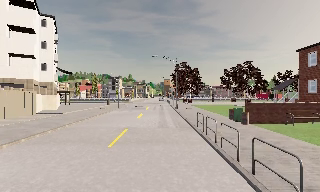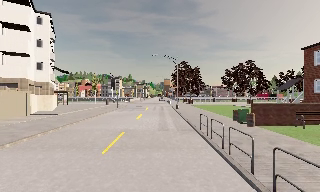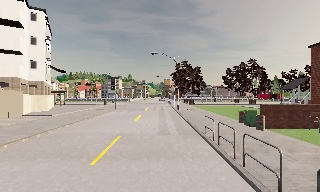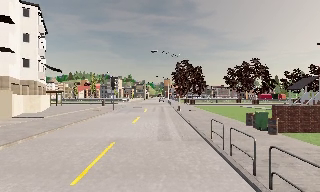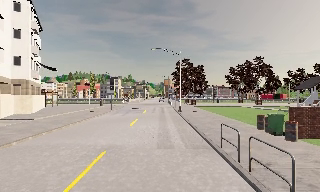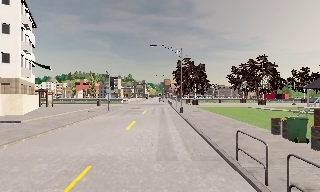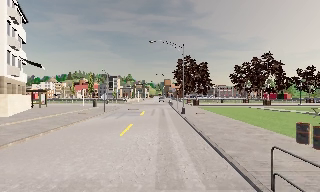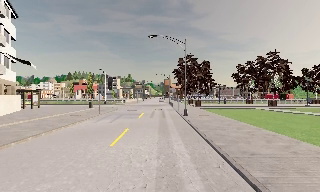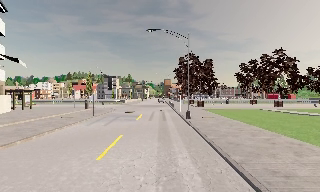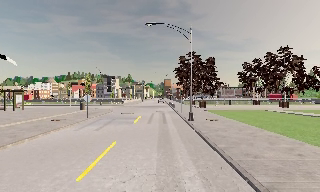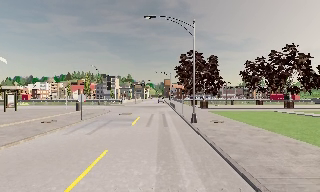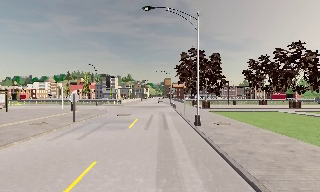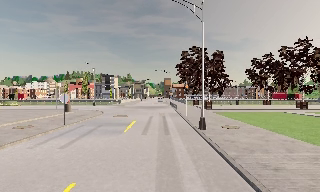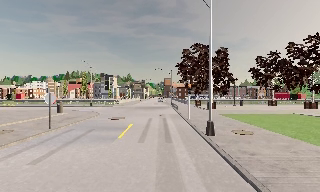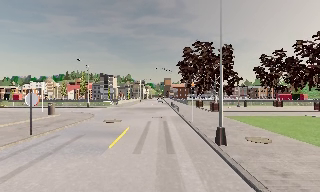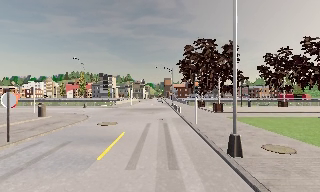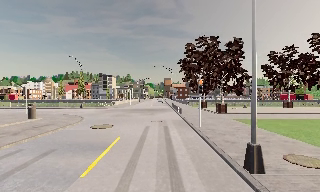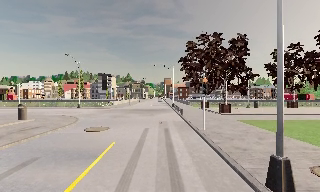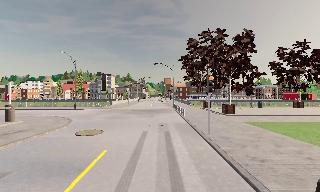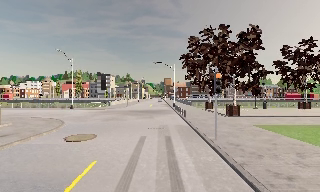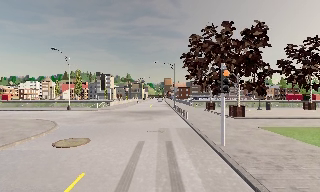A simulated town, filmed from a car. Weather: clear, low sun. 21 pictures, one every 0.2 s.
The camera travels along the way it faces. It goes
forward.
0.0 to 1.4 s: The camera travels forward, about 8 m, so what stands in front looms larger. It gains speed.
1.4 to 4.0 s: The camera travels forward, about 15 m, so what stands in front looms larger.
The film runs forward here.
